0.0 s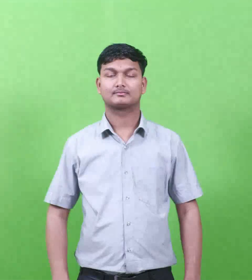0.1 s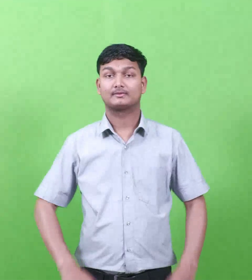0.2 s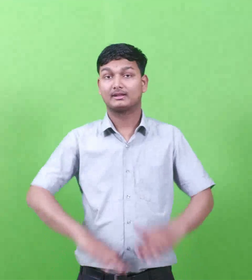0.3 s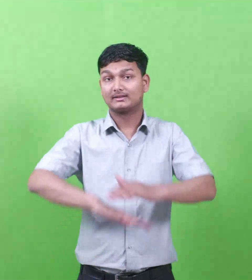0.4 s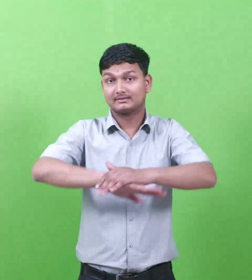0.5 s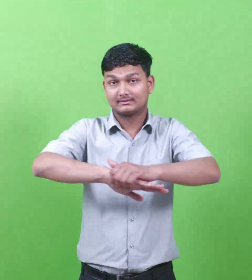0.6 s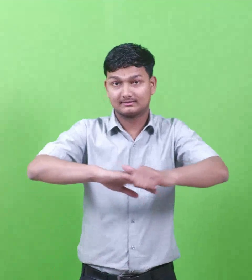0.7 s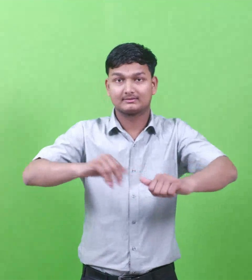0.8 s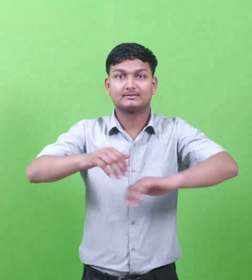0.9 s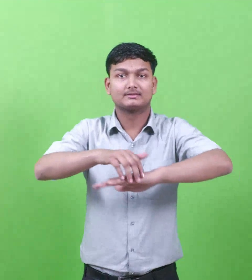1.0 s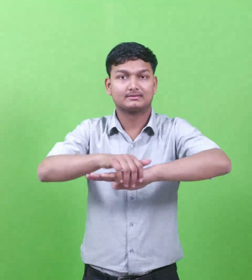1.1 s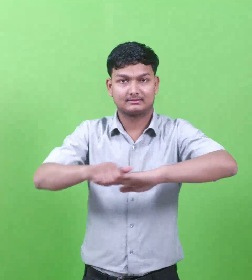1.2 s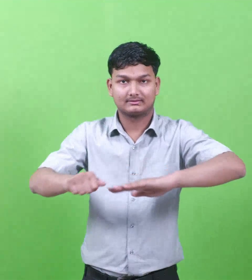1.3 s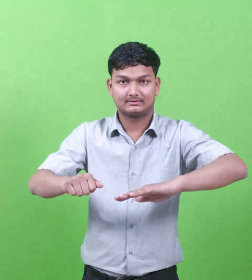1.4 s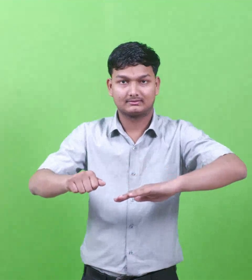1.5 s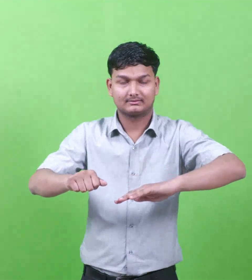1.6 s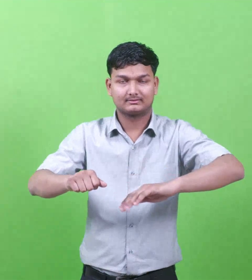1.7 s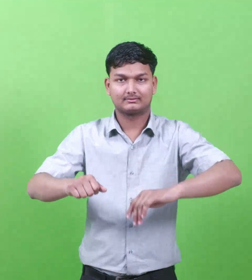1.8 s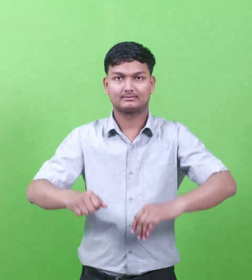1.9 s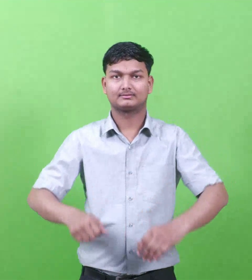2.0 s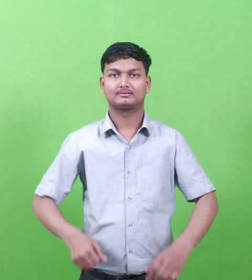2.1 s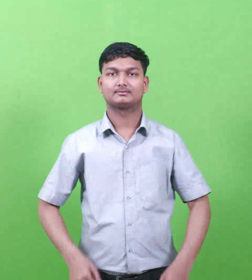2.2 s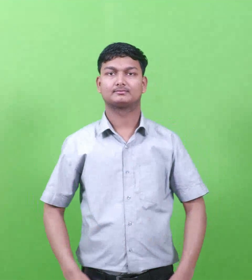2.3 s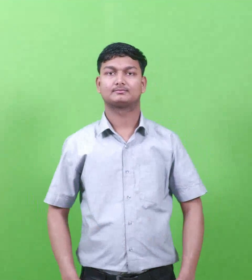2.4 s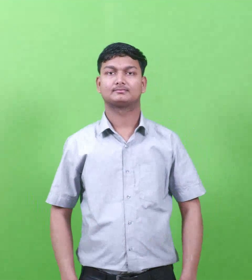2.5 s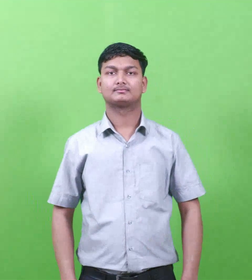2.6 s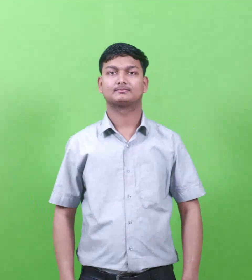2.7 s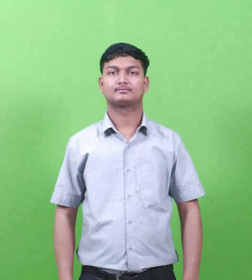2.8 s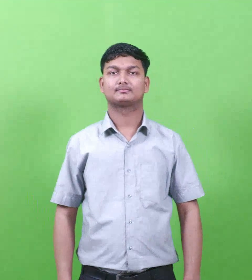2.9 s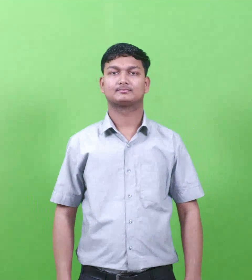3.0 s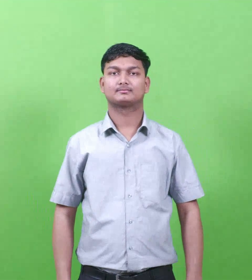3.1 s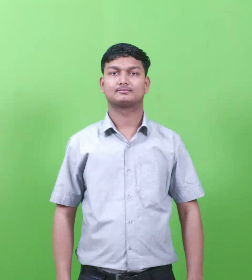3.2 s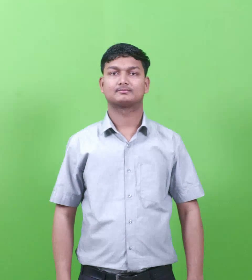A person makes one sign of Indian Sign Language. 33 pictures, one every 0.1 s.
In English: pontius pilate
